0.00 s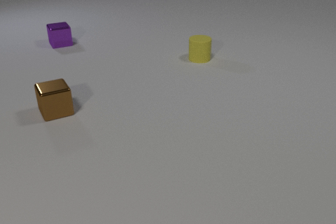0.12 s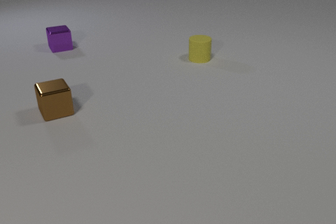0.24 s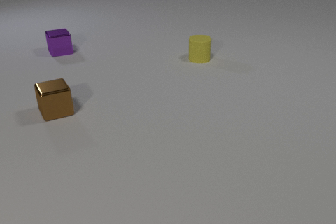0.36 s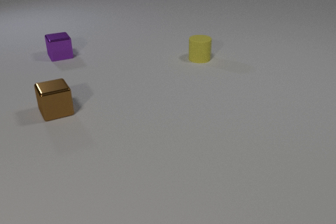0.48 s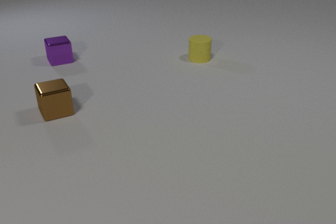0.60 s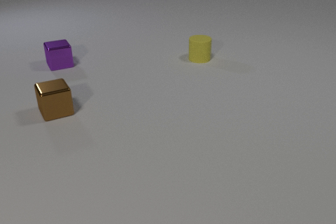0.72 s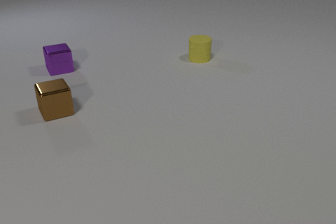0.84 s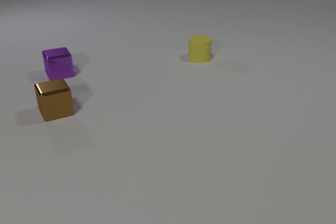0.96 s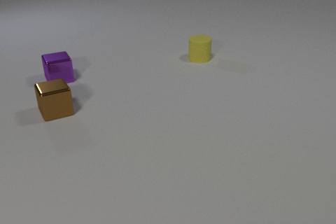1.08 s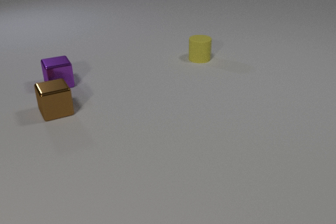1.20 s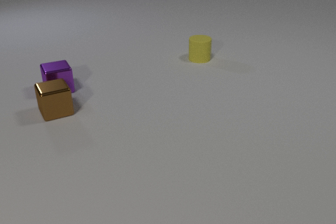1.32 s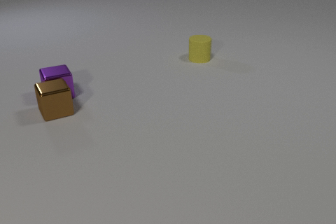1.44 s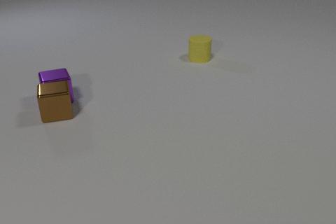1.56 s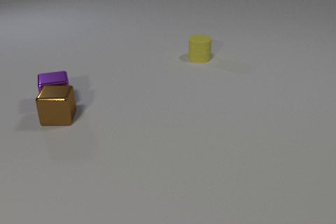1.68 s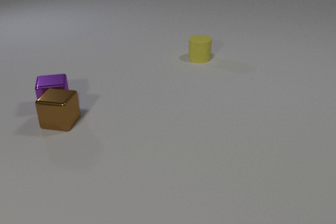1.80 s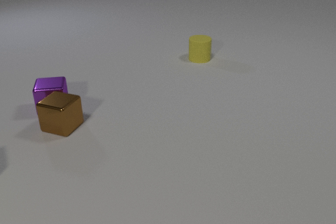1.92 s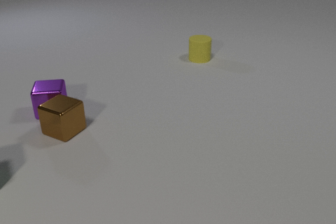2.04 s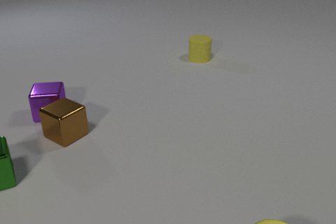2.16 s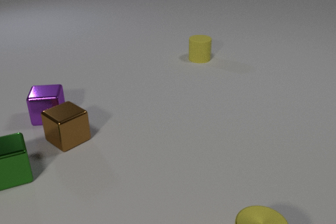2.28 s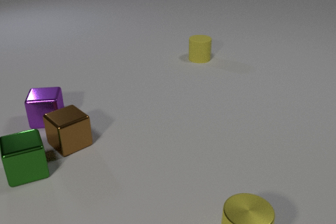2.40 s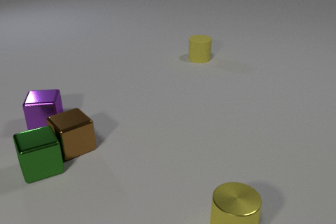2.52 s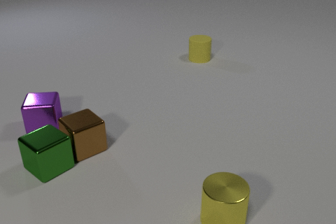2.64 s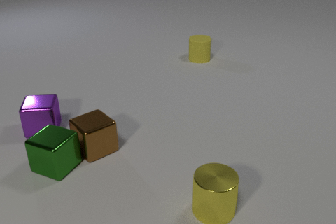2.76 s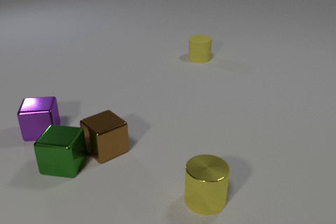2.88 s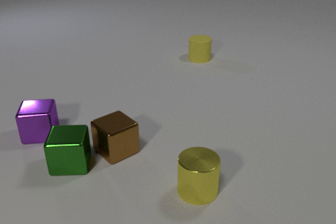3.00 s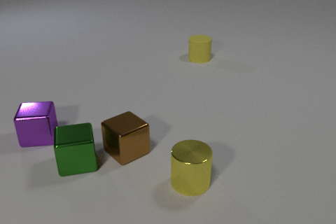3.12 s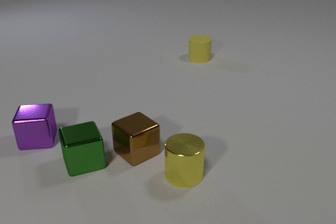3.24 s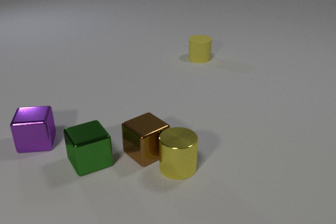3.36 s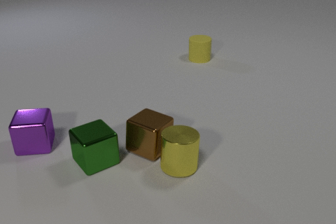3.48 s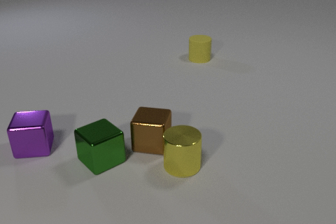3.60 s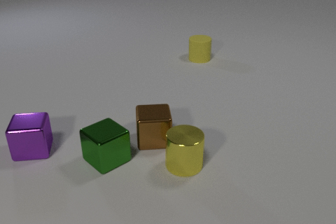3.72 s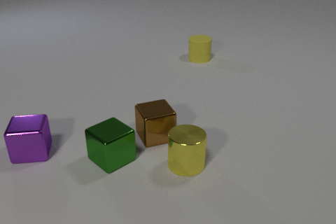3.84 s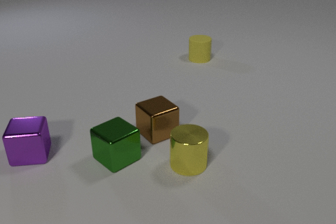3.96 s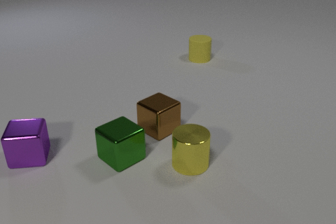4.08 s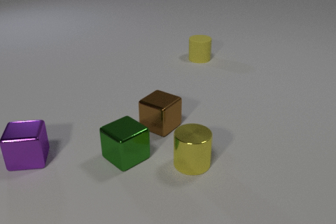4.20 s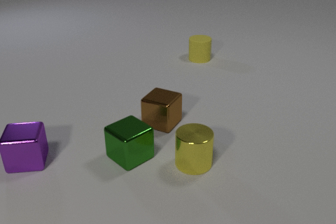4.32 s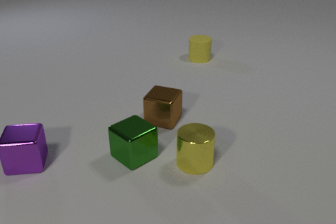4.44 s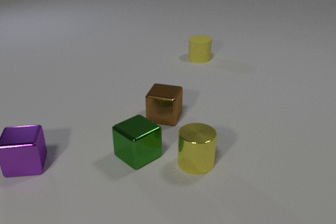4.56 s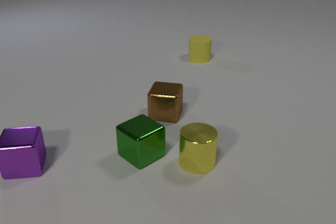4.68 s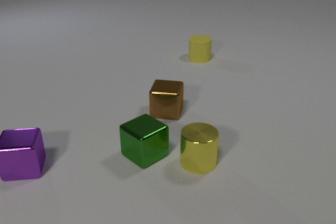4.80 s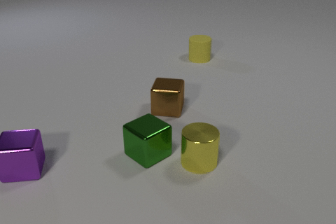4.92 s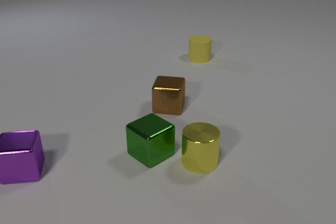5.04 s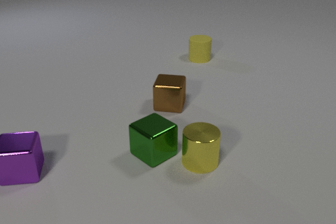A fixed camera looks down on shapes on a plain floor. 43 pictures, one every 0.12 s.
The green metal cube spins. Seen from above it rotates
counterclockwise.
The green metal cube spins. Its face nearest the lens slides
to the right.
0.00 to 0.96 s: The purple metal cube slides toward the camera.
0.96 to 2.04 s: The purple metal cube slides toward the camera. The brown metal cube slides toward the camera, spins clockwise seen from above by about 60 degrees, its near face sliding to the left. The green metal cube comes in at the left edge, slides to the right. The purple metal cube and the brown metal cube collide.
2.04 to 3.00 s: The purple metal cube slides toward the camera. The brown metal cube slides to the right and toward the camera. The green metal cube slides to the right, spins so that its near face slides to the right, counterclockwise seen from above. The yellow metal cylinder slides away from the camera and to the left. The brown metal cube and the green metal cube collide.
3.00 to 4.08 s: The purple metal cube slides toward the camera. The brown metal cube slides away from the camera and to the right, spins so that its near face slides to the right, counterclockwise seen from above. The green metal cube slides to the right, spins counterclockwise seen from above by about 30 degrees, its near face sliding to the right. The yellow metal cylinder slides away from the camera. The brown metal cube and the yellow metal cylinder collide.
4.08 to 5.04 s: The purple metal cube slides toward the camera. The brown metal cube slides away from the camera, spins so that its near face slides to the right, counterclockwise seen from above. The green metal cube slides to the right. The yellow metal cylinder slides to the right.
How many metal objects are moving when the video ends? 4.
What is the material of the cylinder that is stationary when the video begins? rubber.
Are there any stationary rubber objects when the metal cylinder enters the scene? yes.
